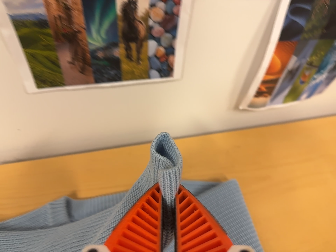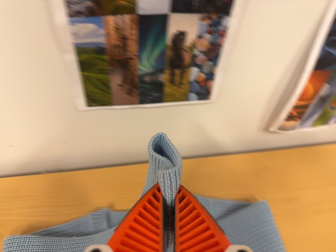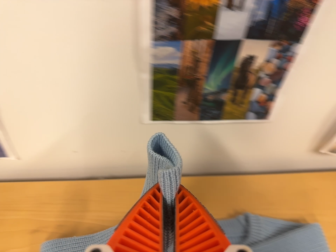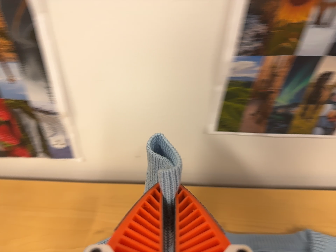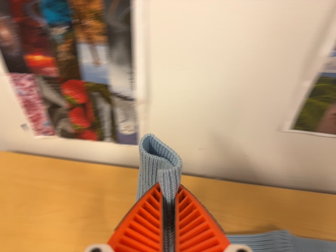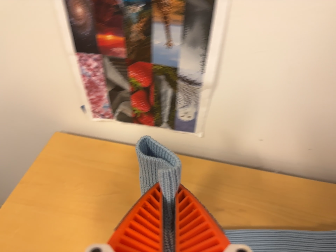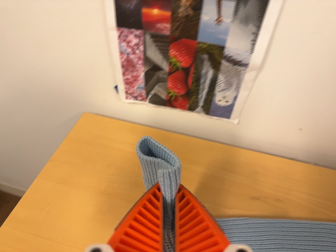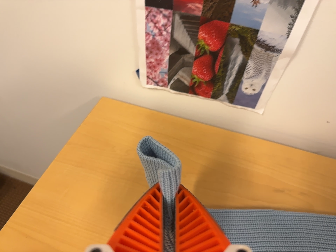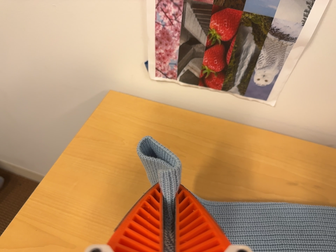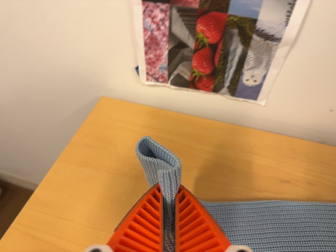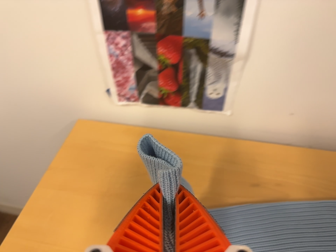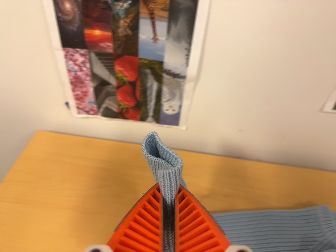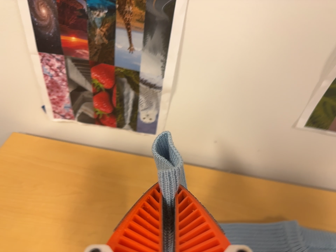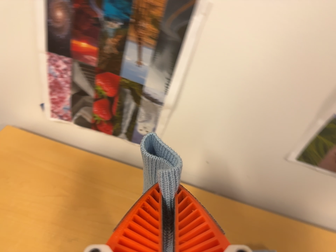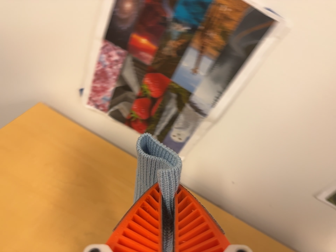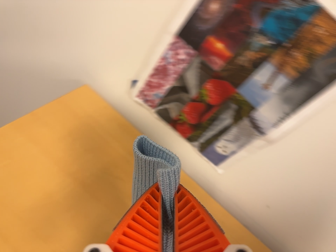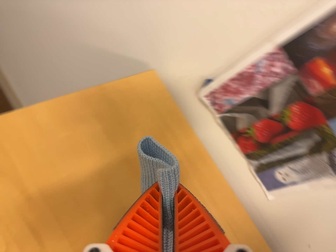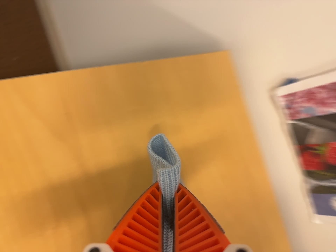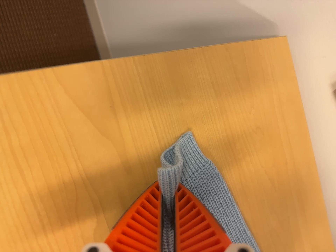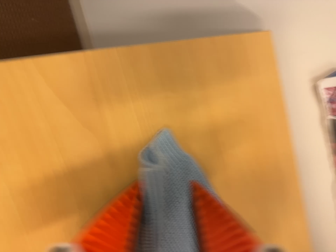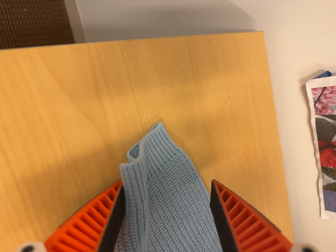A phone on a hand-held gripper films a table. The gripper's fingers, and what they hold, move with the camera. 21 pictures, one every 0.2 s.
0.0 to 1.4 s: The scene slides to the right, as the camera pans about 25 degrees to its left. It travels to its left, about 36 cm, so close, fixed things drift to the right. It rolls about its line of sight by about 20 degrees, and the scene rotates clockwise.
1.4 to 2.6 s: The camera pans to its right by about 10 degrees. It travels to its right and backward, about 9 cm, so close, fixed things drift to the left.
2.6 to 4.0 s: The camera travels to its left, about 32 cm, so close, fixed things drift to the right. Its aim tips toward the bottom of its view by about 15 degrees. It rolls about its line of sight by about 60 degrees, and the scene rotates clockwise.
The film runs backward here.
